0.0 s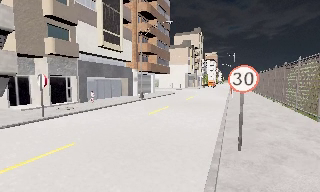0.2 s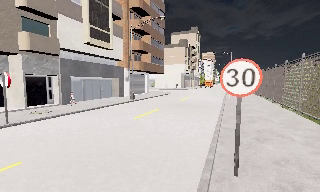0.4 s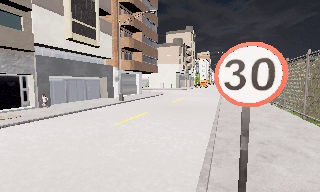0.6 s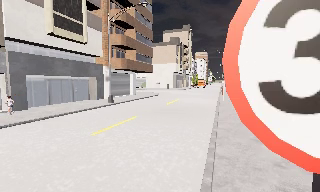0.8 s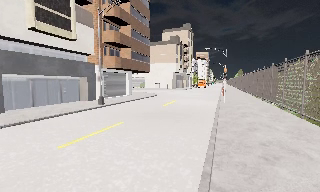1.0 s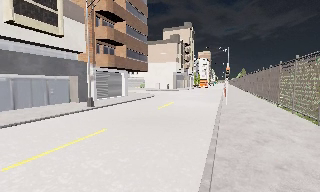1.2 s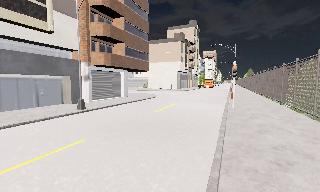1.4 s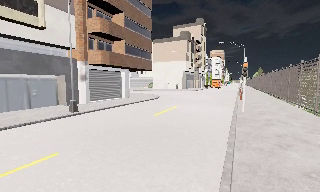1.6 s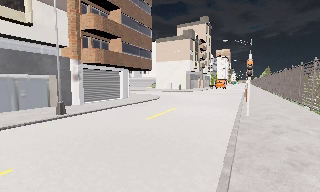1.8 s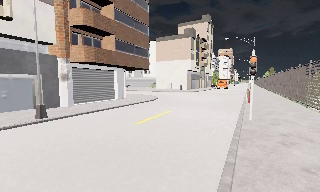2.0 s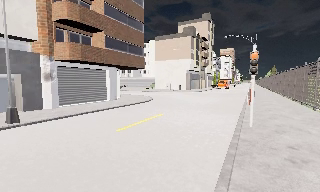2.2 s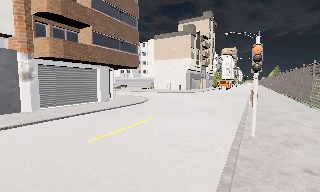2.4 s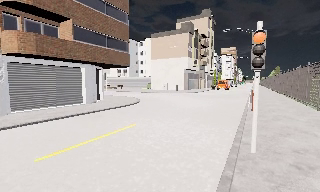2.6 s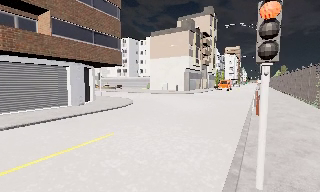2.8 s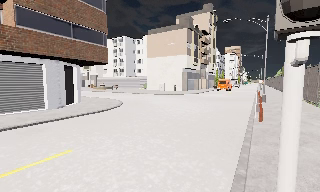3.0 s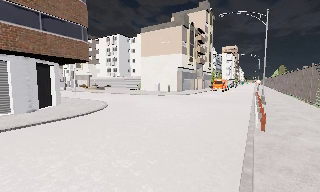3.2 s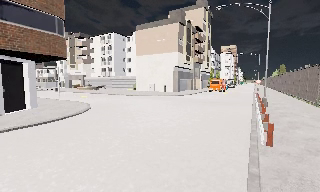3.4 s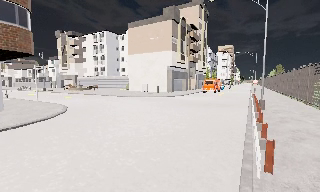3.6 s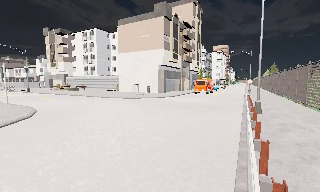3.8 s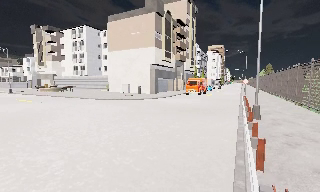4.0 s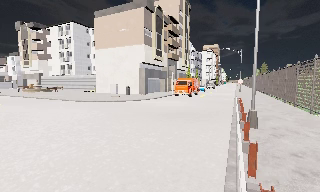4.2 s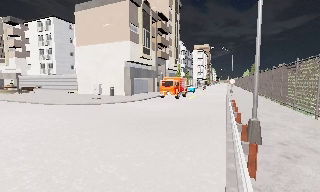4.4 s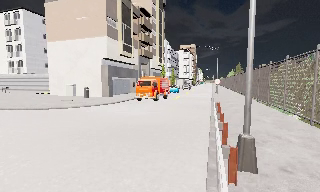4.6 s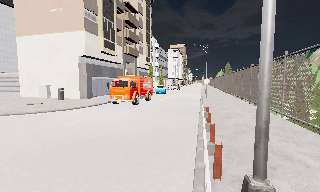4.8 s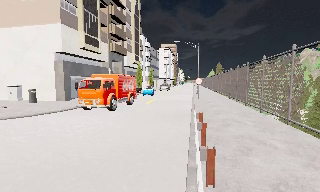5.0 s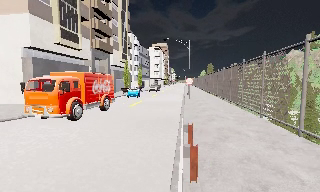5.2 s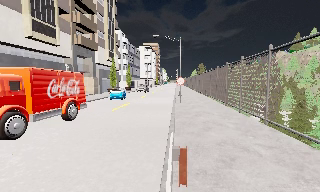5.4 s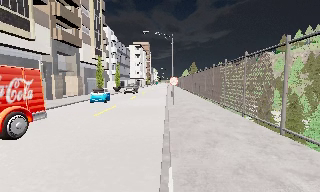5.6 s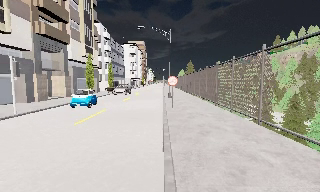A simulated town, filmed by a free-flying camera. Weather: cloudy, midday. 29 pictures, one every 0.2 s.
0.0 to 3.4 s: The camera travels forward and to its right, about 25 m, so what stands in front looms larger.
3.4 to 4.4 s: The scene slides to the left, as the camera pans about 10 degrees to its right. It travels forward and to its right, about 9 m, so what stands in front looms larger.
4.4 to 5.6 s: The camera pans to its right, which is clockwise from overhead, by about 15 degrees. It travels forward, about 10 m, so what stands in front looms larger.
The film runs forward here.
